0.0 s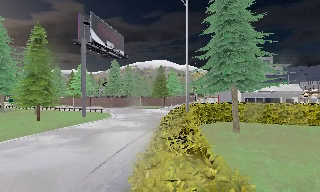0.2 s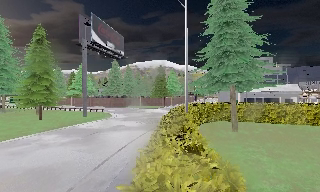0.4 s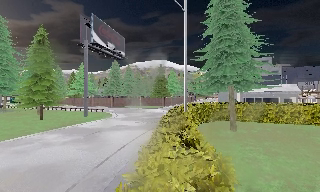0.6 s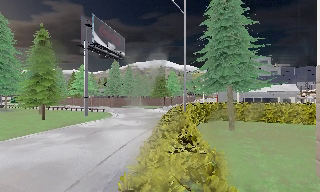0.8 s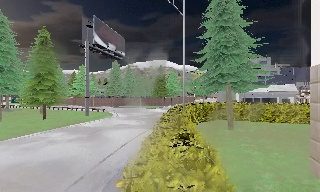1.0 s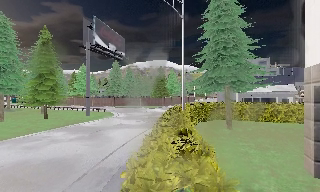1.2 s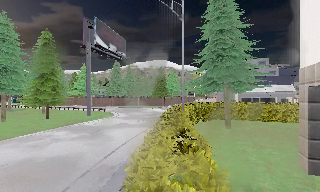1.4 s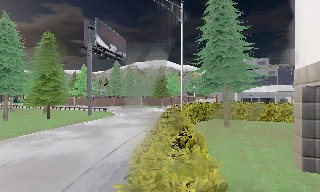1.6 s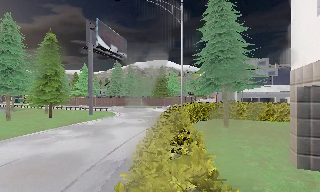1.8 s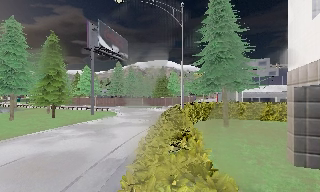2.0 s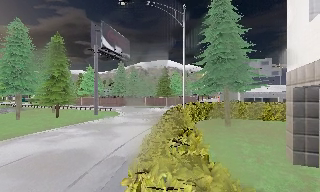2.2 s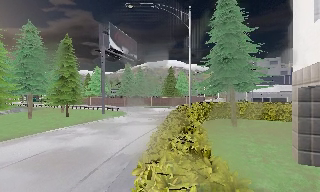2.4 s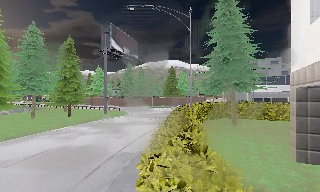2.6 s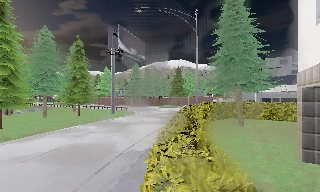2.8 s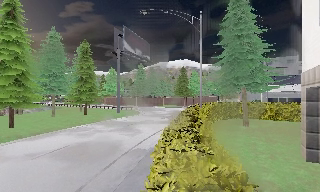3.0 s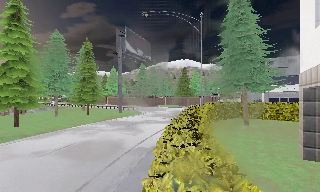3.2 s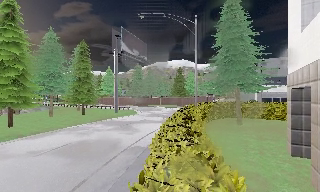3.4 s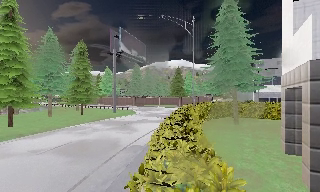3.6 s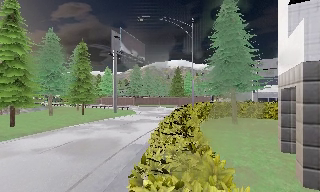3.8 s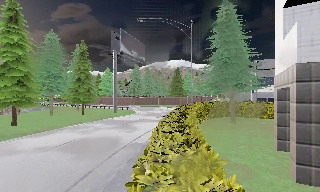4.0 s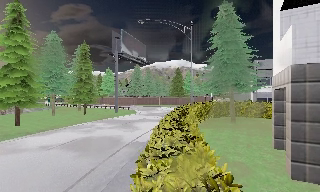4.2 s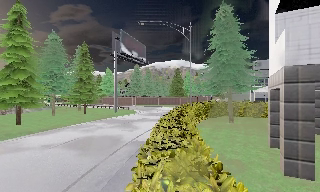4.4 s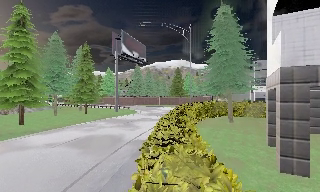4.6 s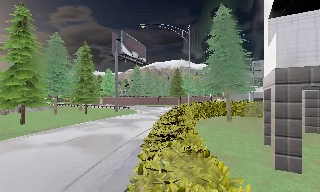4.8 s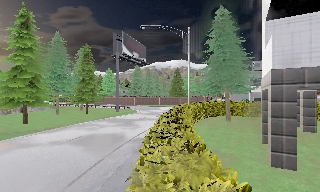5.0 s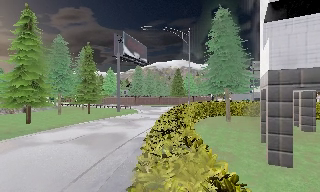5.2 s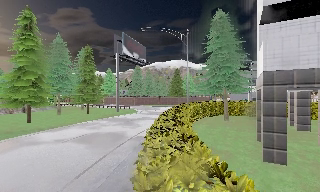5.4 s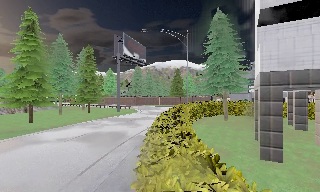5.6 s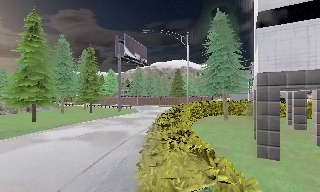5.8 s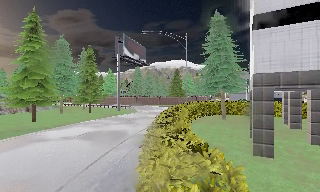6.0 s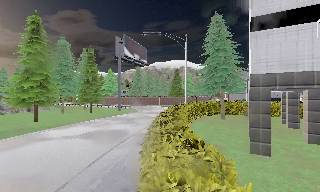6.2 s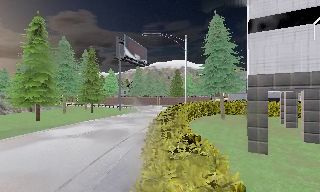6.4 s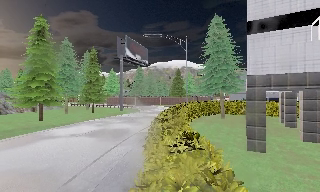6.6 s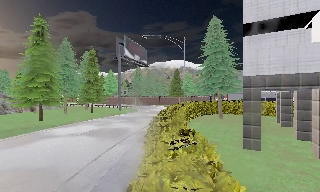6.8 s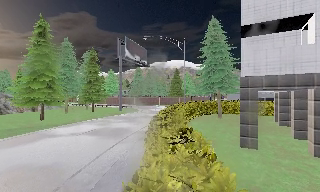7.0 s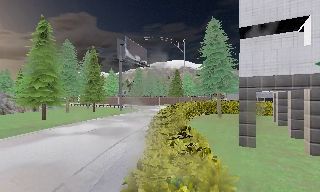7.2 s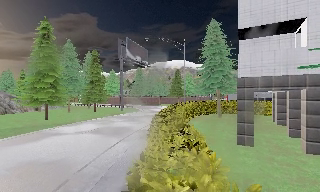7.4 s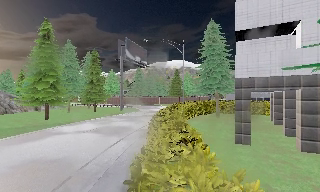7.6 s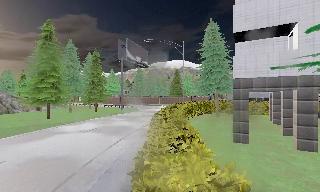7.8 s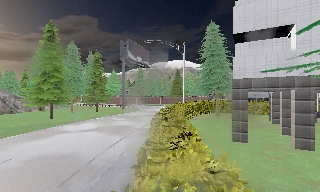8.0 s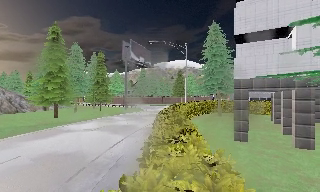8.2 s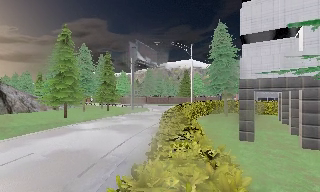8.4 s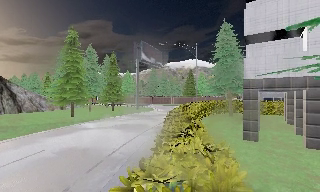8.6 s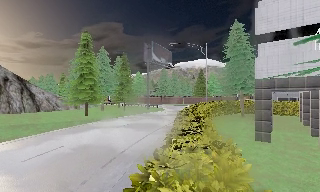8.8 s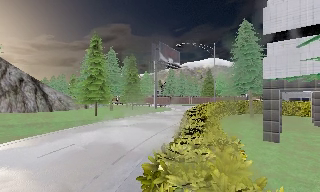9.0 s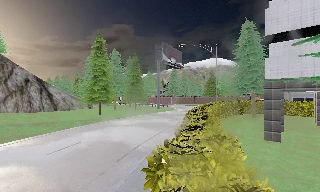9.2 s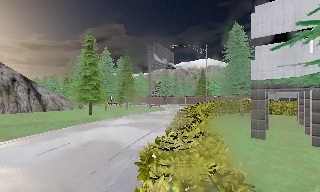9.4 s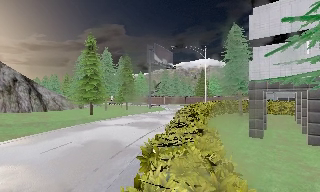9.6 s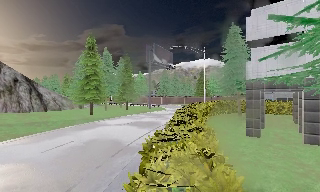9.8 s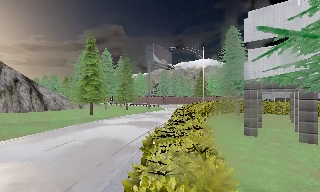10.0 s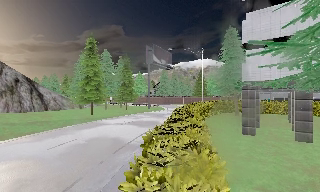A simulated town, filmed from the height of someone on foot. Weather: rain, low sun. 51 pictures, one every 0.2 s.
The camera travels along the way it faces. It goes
backward.
0.0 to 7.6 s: The camera travels backward, about 8 m, so what stands in front gets smaller.
7.6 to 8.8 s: The camera pans to its left, which is counterclockwise from overhead, by about 10 degrees. It travels backward, about 1.5 m, so what stands in front gets smaller.
8.8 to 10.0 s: The camera travels backward, about 1.5 m, so what stands in front gets smaller.
The film runs backward here.
